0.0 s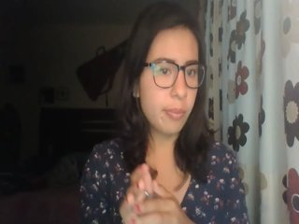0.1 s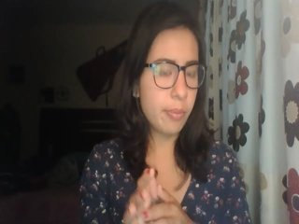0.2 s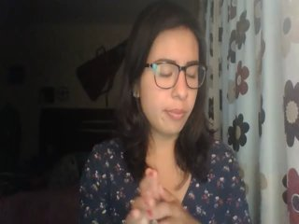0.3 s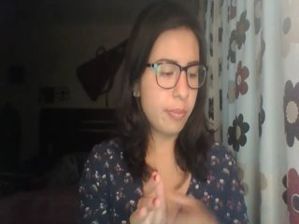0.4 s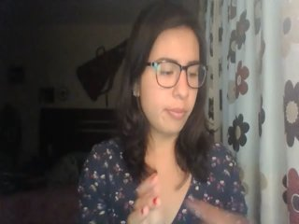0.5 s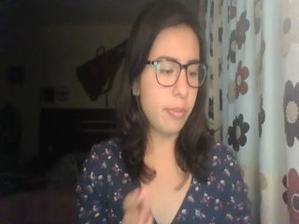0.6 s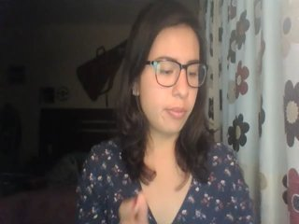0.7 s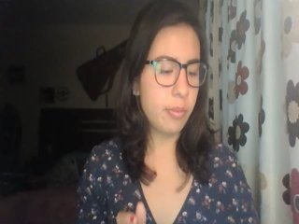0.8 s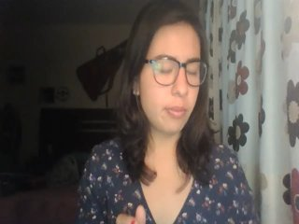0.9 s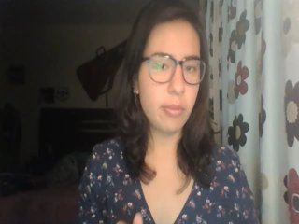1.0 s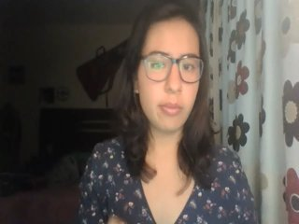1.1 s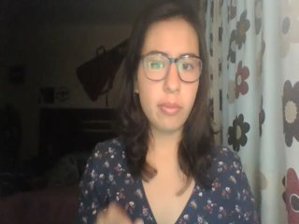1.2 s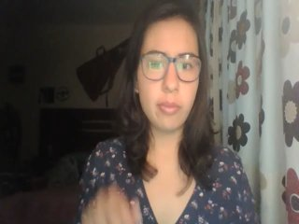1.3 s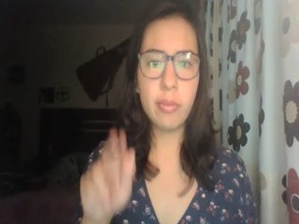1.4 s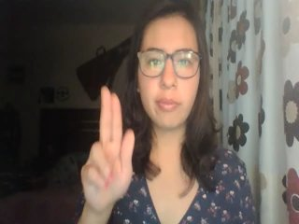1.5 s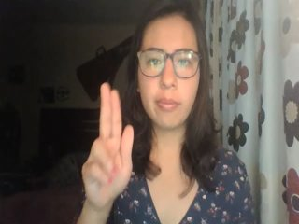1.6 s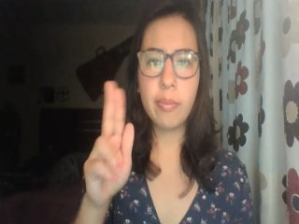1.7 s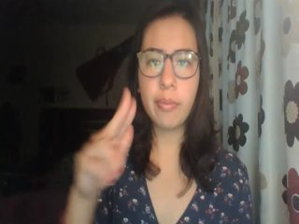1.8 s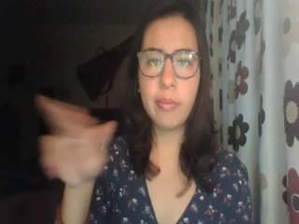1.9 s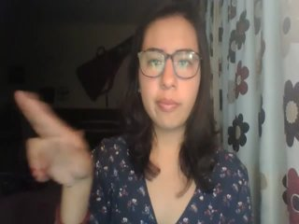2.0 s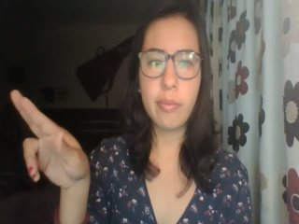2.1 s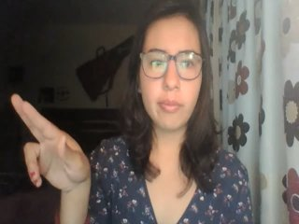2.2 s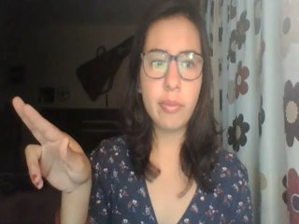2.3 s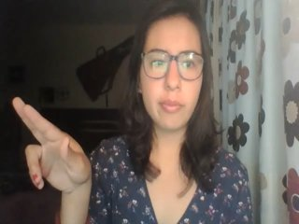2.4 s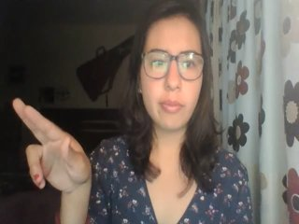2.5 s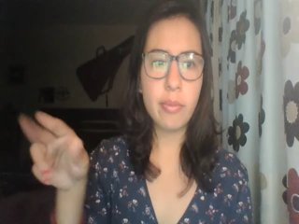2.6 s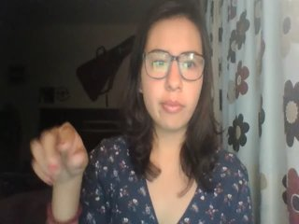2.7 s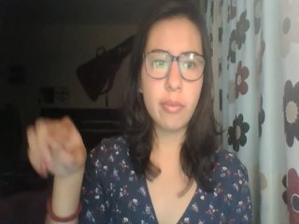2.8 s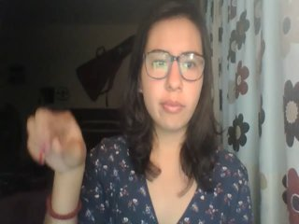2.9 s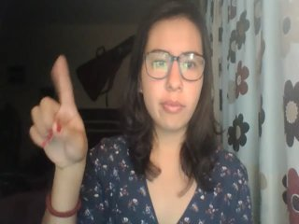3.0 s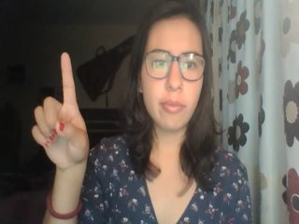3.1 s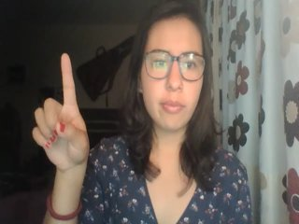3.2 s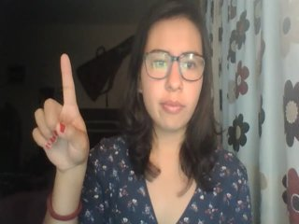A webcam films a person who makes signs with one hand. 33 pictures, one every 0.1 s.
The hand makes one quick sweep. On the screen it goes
to the left.
0.0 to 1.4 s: Non-gesture.
1.5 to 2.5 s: On the screen the hand sweeps to the left. The name of the sign: Throw right.
2.6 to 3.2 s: Pointing with one finger.
